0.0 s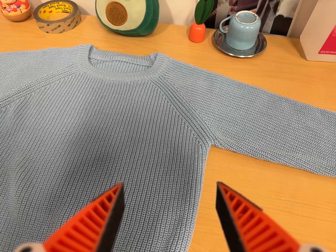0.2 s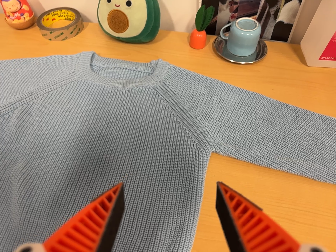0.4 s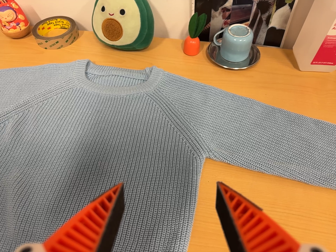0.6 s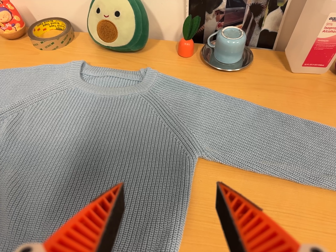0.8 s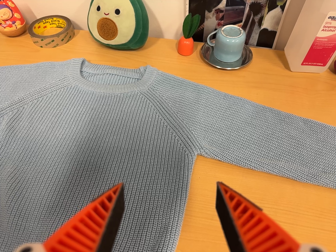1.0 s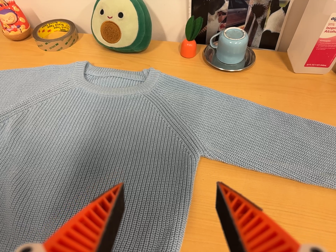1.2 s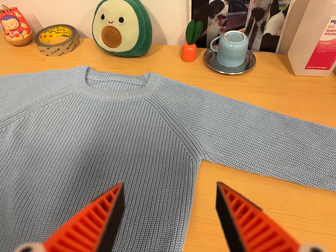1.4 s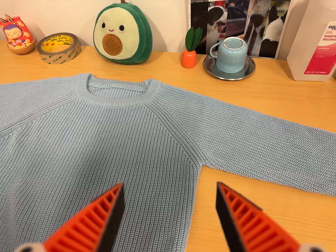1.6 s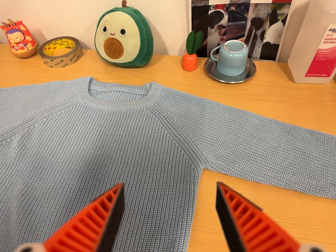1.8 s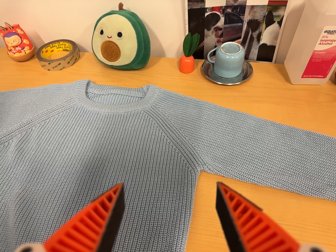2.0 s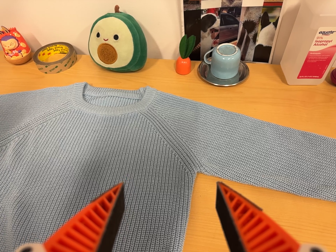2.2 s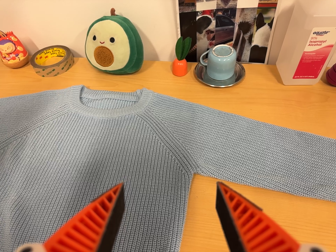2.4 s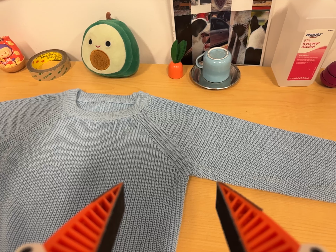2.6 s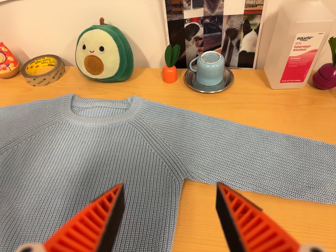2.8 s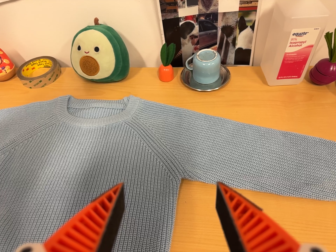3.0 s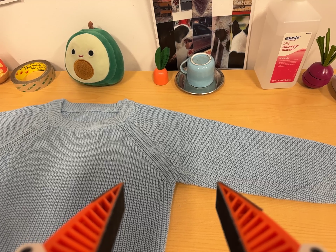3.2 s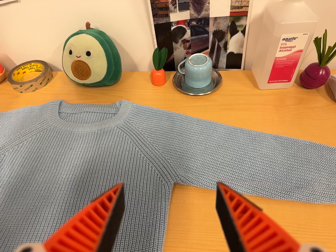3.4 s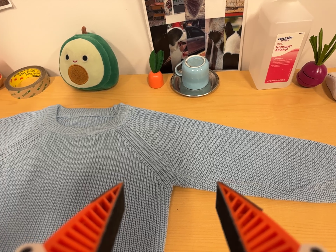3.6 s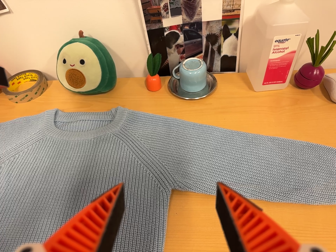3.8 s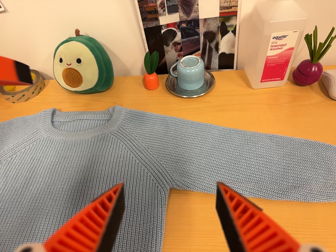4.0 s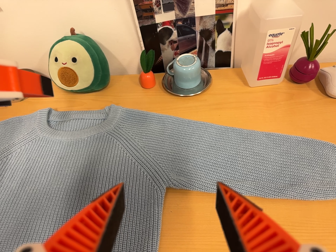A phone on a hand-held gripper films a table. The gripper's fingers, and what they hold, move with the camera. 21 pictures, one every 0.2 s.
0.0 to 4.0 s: The camera travels to its right, about 8 cm, so close, fixed things drift to the left. It rolls about its line of sight by about 10 degrees, and the scene rotates counterclockwise.
The film runs backward here.
